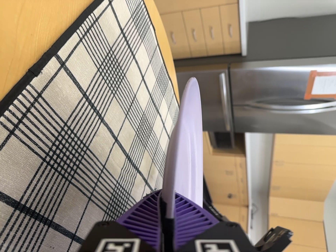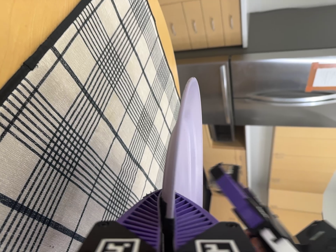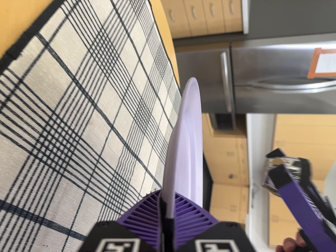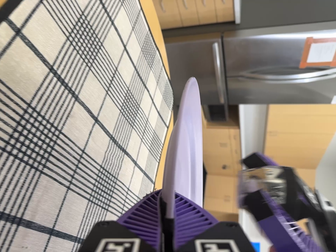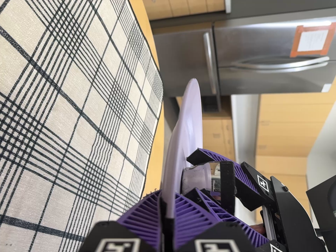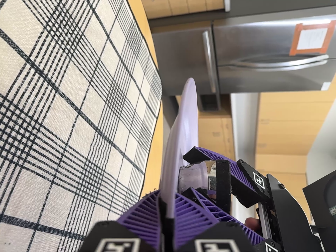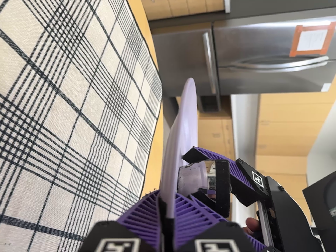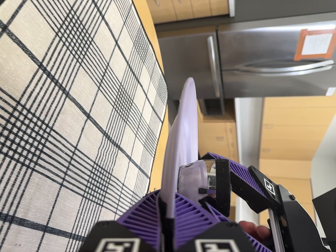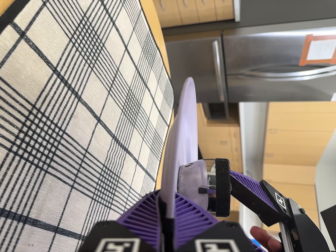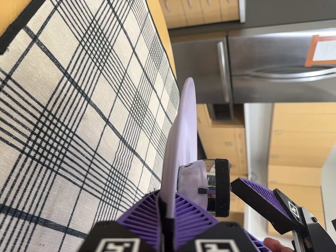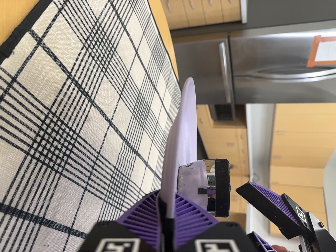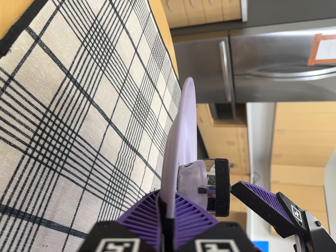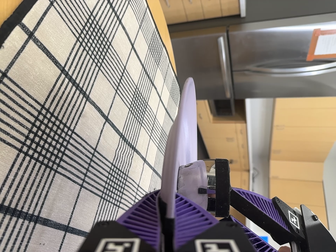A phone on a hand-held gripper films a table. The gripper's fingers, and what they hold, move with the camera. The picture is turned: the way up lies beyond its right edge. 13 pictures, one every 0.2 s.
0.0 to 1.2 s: The camera travels forward, about 6 cm, so what stands in front looms larger.
1.2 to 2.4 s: The camera shifts only a little, or ends up much as it began.
The film runs backward here.
